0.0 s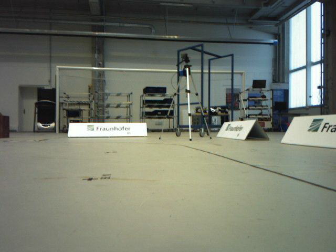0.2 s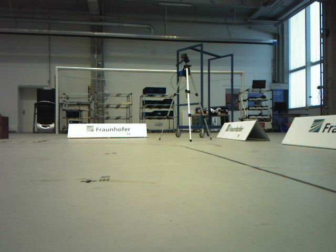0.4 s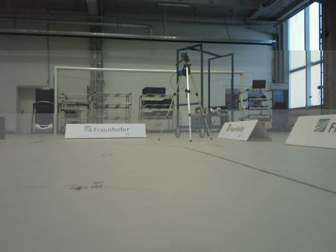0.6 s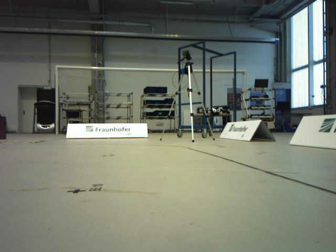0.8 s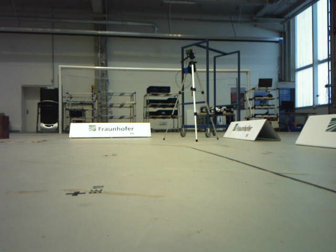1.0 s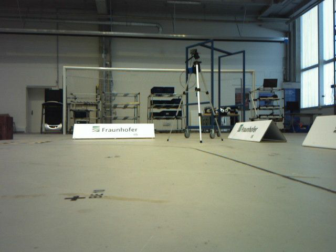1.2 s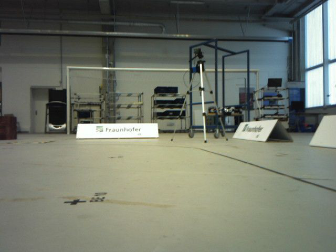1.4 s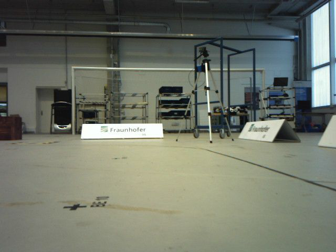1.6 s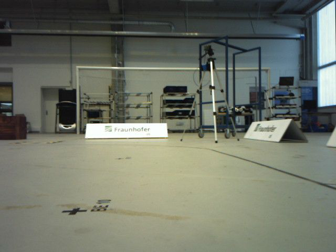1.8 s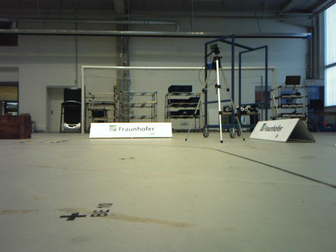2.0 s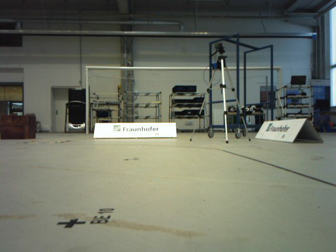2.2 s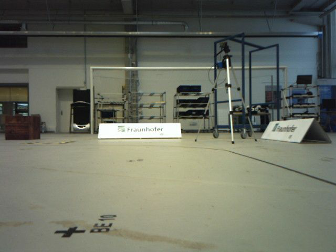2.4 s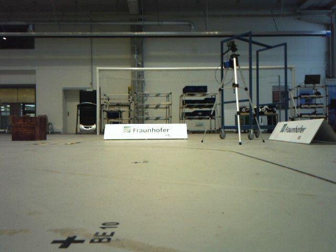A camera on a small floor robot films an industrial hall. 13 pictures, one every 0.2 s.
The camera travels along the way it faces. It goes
forward.
0.0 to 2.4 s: The camera travels forward, about 0.5 m, so what stands in front looms larger.
The film runs forward here.
